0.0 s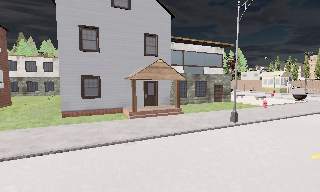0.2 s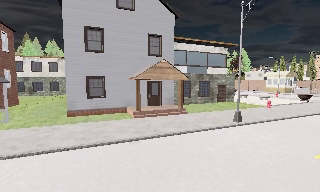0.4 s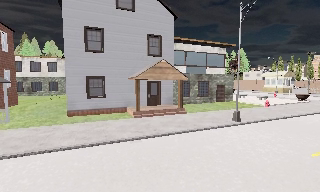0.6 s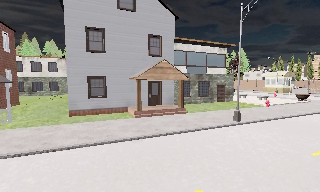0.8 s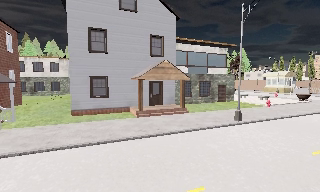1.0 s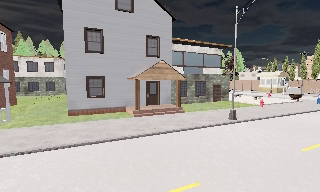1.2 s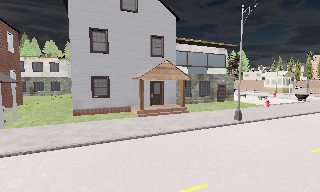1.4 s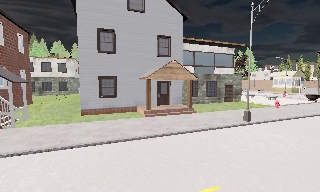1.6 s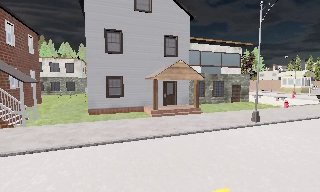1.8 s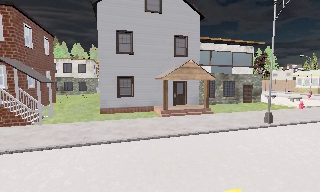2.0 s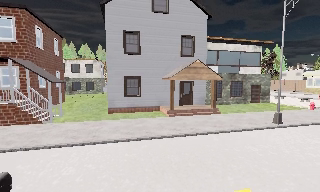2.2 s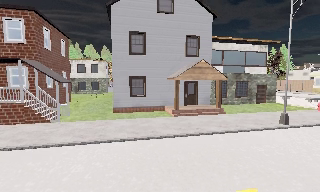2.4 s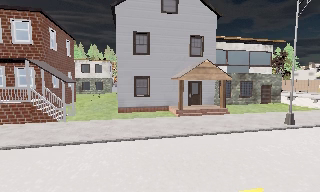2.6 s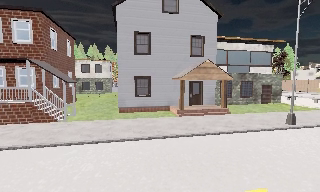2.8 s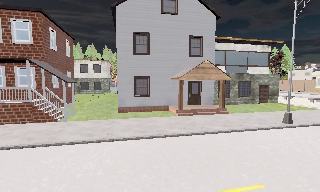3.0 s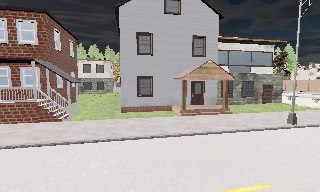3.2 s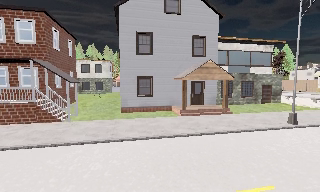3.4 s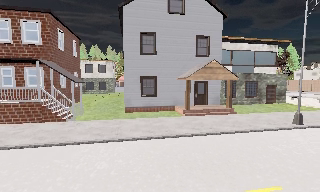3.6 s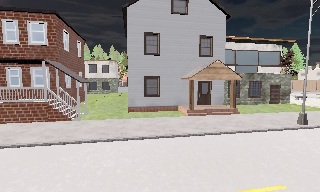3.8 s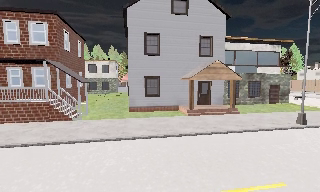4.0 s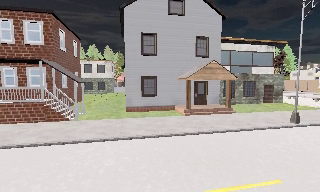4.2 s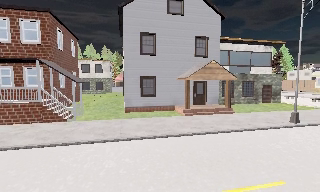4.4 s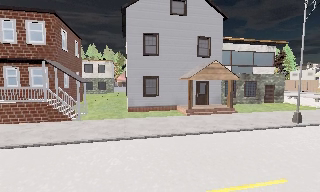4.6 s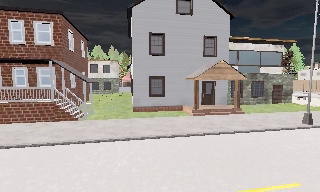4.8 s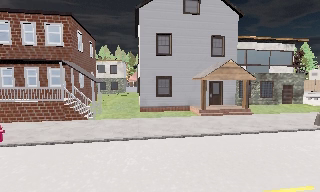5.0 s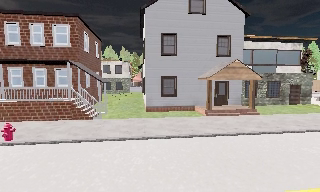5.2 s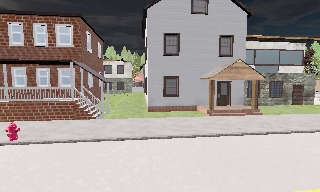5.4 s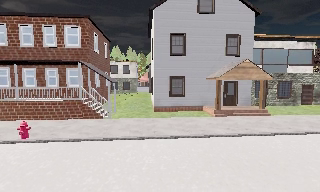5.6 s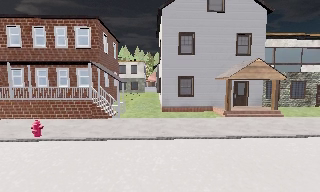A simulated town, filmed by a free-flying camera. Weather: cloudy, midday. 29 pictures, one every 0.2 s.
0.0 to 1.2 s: The camera travels backward, about 0.5 m, so what stands in front gets smaller.
1.2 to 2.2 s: The camera swings to its left by about 10 degrees, and the scene slides to the right.
2.2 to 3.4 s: The camera travels to its left, about 0.5 m, so close, fixed things drift to the right.
3.4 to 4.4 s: The camera shifts only a little, or ends up much as it began.
4.4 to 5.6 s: The camera travels to its left, about 0.5 m, so close, fixed things drift to the right.
The film runs backward here.
